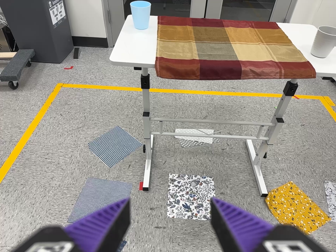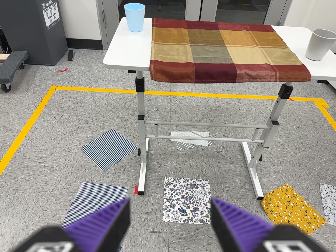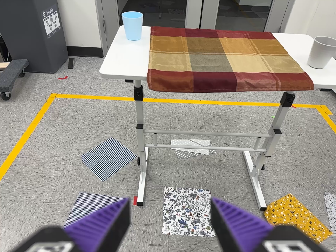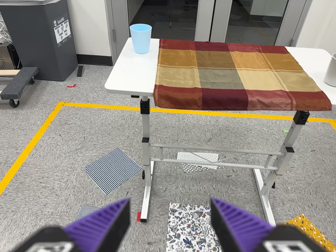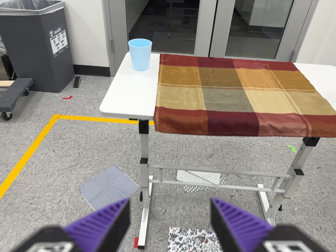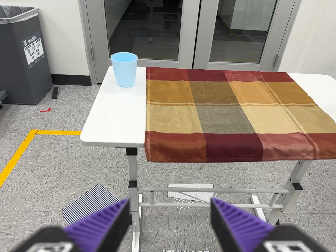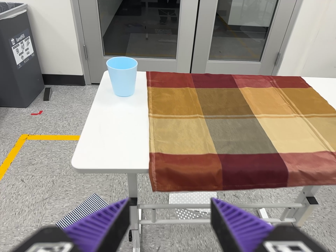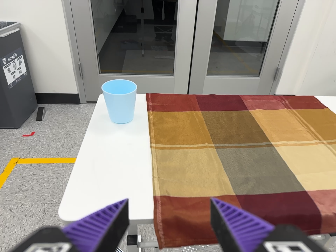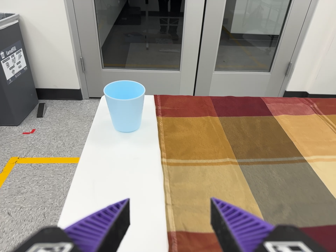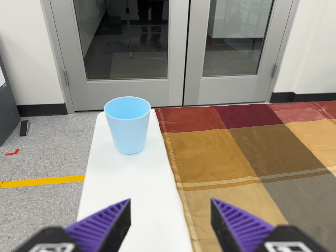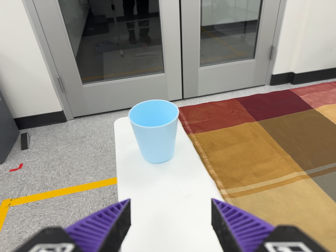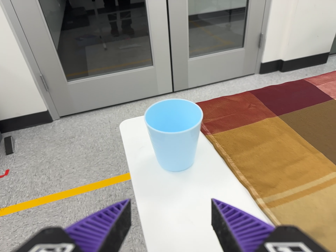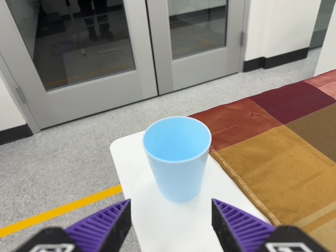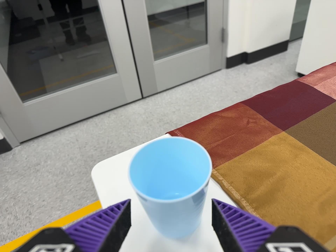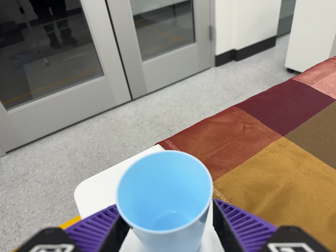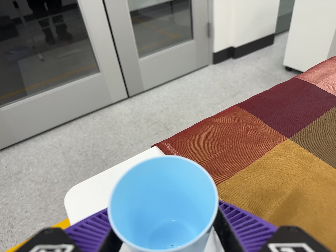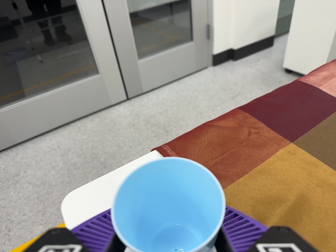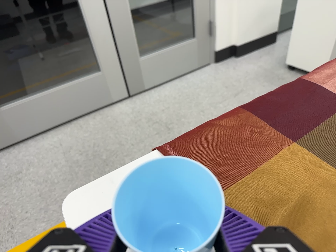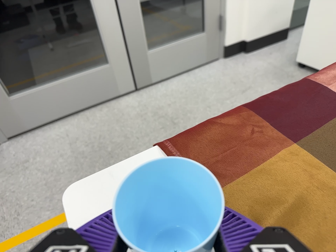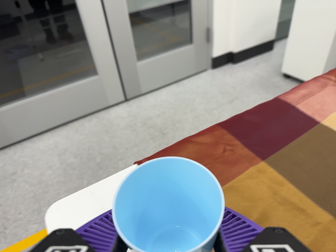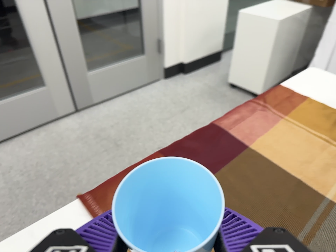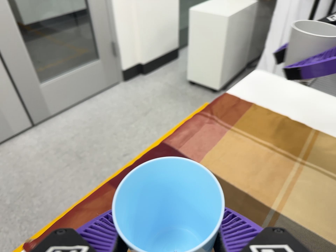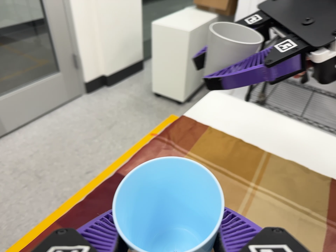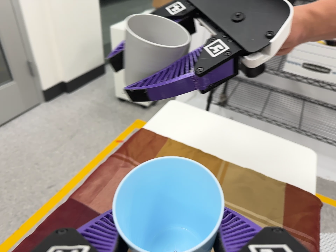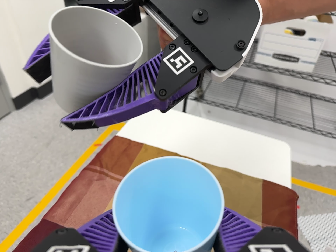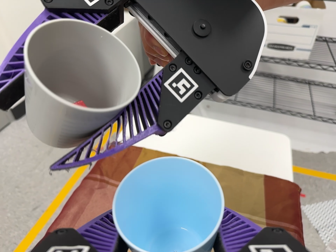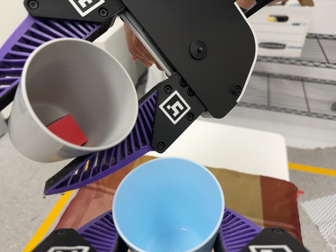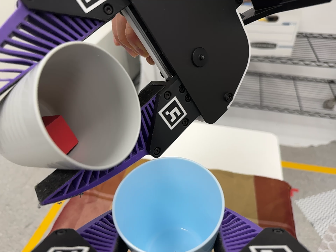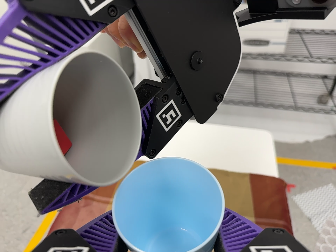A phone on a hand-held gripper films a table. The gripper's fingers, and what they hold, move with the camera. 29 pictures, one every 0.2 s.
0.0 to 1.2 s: The camera travels forward and toward the top of its view, about 36 cm, so what stands in front looms larger.
1.2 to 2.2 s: The camera travels forward, to its left and toward the top of its view, about 36 cm, so what stands in front looms larger. It rolls about its line of sight by about 15 degrees, and the scene rotates counterclockwise.
2.2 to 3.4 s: The camera travels forward and toward the top of its view, about 18 cm, so what stands in front looms larger. It rolls about its line of sight by about 10 degrees, and the scene rotates counterclockwise.
3.4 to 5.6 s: The camera pans to its right by about 40 degrees. It travels toward the top of its view and to its right, about 28 cm, so close, fixed things drift downward. It rolls about its line of sight by about 25 degrees, and the scene rotates counterclockwise.
The film runs forward here.
